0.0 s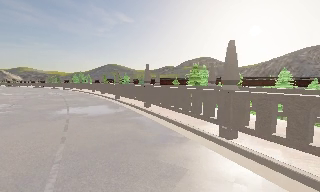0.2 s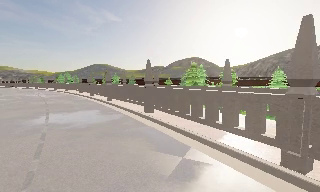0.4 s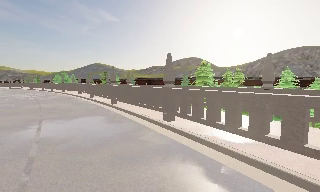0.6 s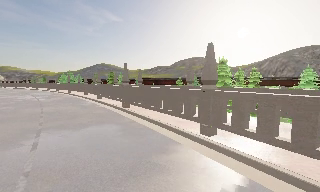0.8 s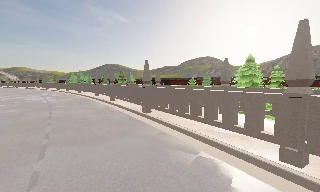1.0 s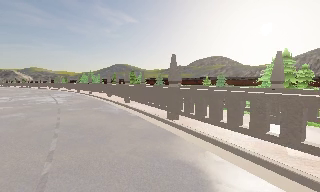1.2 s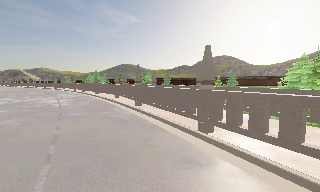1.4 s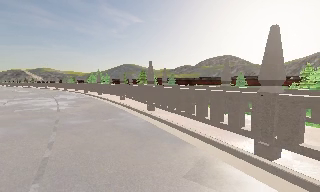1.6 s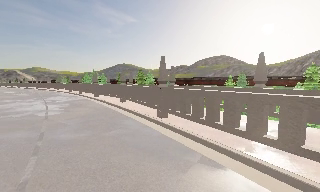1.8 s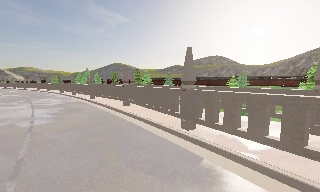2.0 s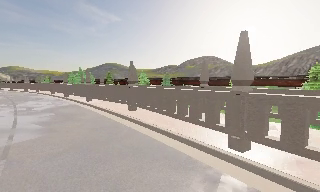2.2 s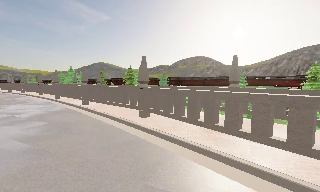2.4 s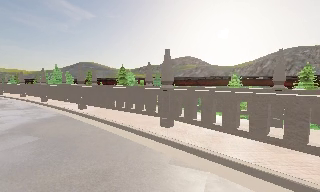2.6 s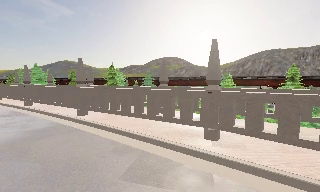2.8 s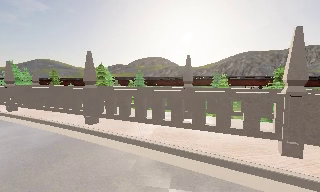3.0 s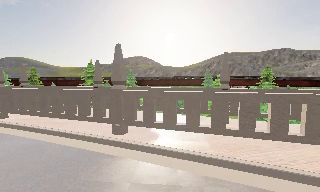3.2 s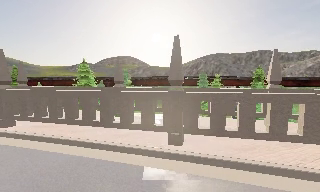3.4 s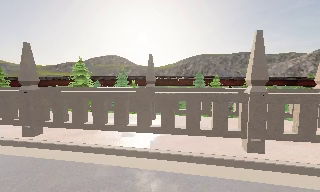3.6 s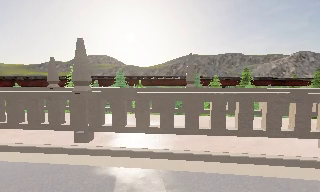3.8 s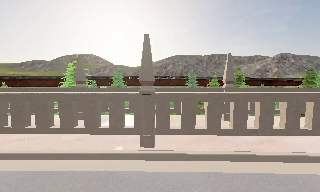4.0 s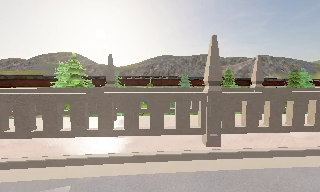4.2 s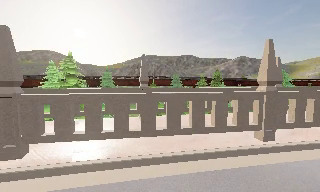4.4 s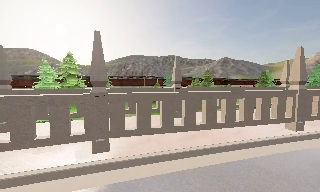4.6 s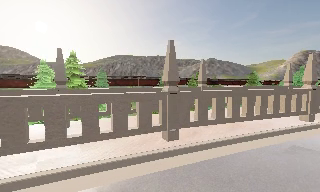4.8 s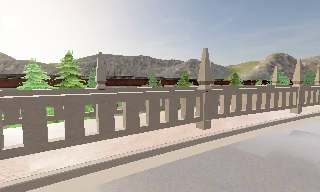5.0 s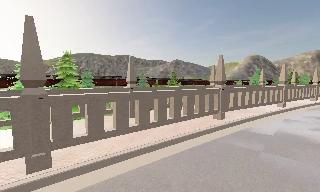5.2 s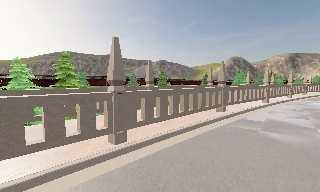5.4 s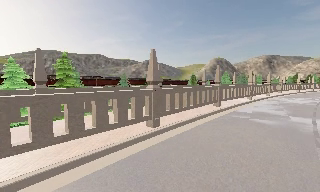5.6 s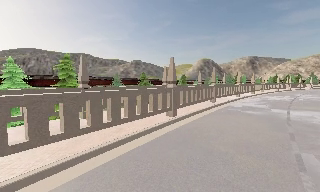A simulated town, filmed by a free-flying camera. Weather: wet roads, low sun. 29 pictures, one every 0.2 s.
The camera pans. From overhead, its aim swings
clockwise.
0.0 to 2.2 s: The camera travels forward and to its left, about 20 m, so what stands in front looms larger.
2.2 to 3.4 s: The camera pans to its right, which is clockwise from overhead, by about 30 degrees. It travels to its left and forward, about 13 m.
3.4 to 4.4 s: The camera pans to its right, which is clockwise from overhead, by about 25 degrees. It travels to its left, about 10 m.
4.4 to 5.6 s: The camera pans to its right, which is clockwise from overhead, by about 30 degrees. It travels to its left and backward, about 12 m.
The film runs forward here.
